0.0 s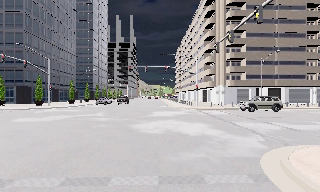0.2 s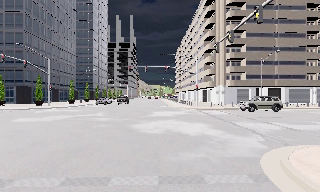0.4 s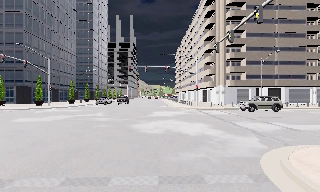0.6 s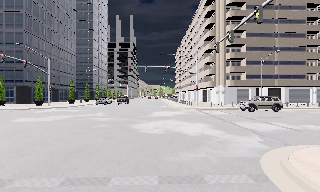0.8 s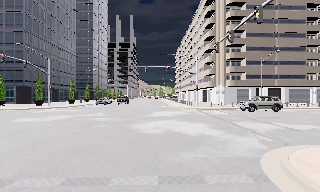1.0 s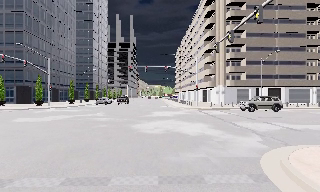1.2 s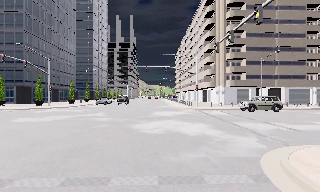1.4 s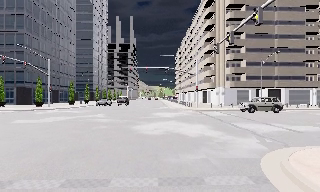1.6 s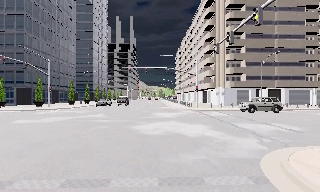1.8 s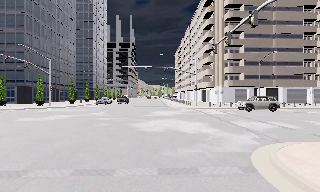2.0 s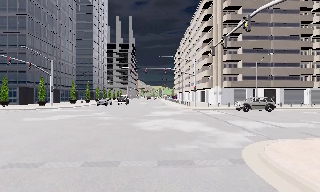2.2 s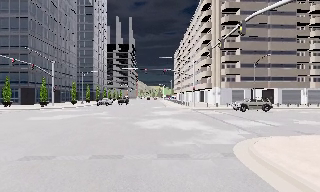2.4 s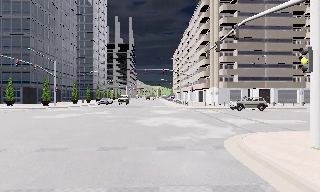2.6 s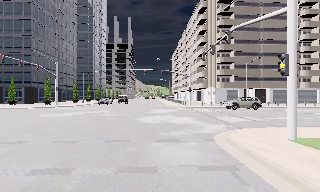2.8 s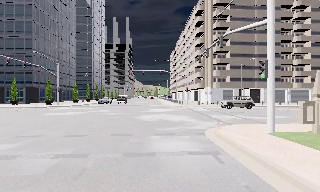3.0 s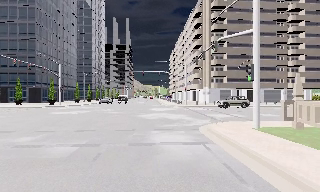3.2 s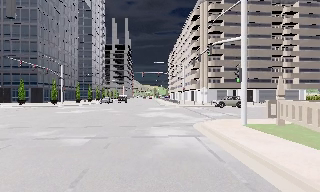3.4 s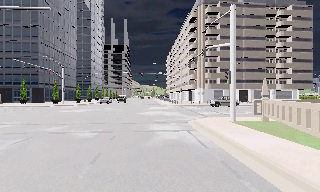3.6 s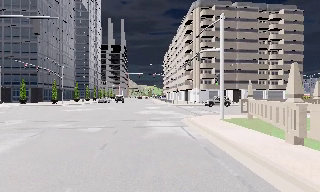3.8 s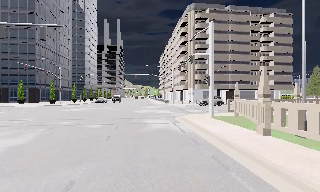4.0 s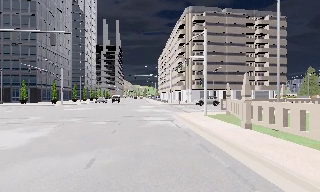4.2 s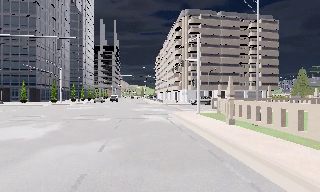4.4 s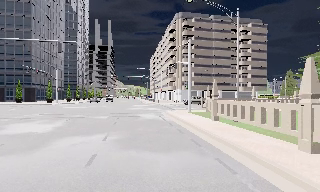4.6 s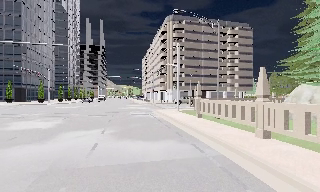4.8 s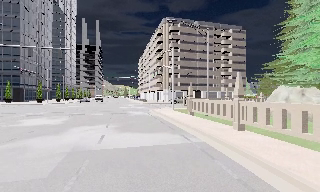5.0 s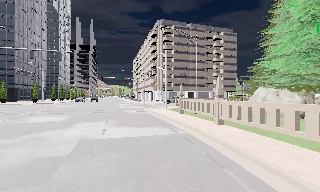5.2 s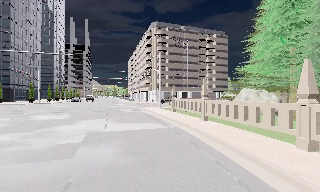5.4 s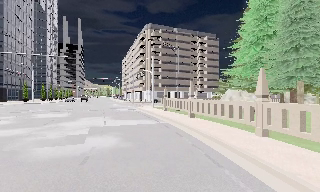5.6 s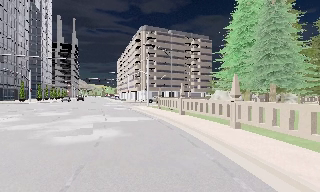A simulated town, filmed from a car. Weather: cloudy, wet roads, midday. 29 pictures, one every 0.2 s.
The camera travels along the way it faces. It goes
backward.
0.0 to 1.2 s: The camera keeps its place and its aim.
1.2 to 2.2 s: The camera travels backward, about 1.5 m, so what stands in front gets smaller. It gains speed.
2.2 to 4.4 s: The camera travels backward, about 12 m, so what stands in front gets smaller.
4.4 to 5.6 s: The camera pans to its right, which is clockwise from overhead, by about 10 degrees. It travels backward, about 9 m, so what stands in front gets smaller.
The film runs backward here.
